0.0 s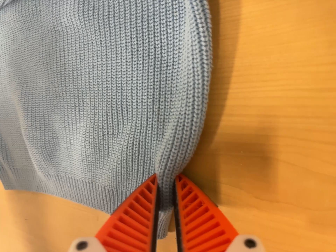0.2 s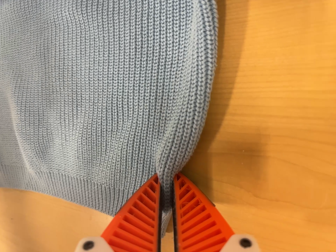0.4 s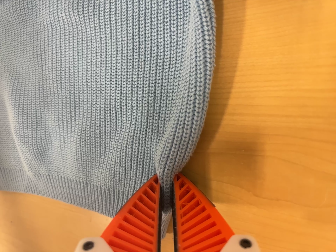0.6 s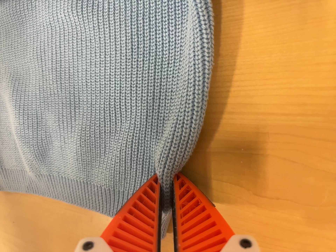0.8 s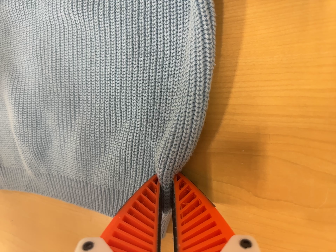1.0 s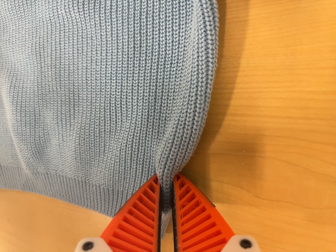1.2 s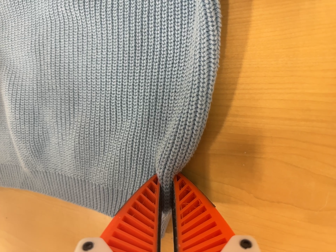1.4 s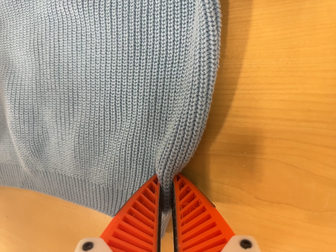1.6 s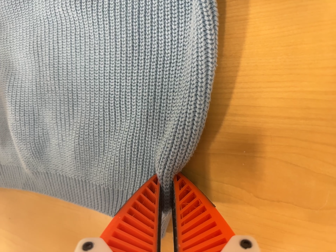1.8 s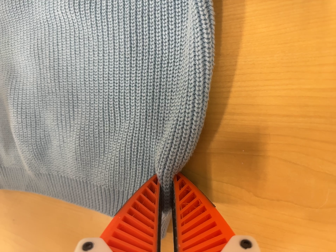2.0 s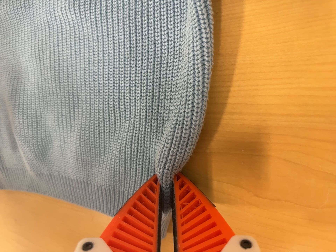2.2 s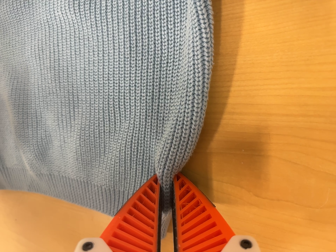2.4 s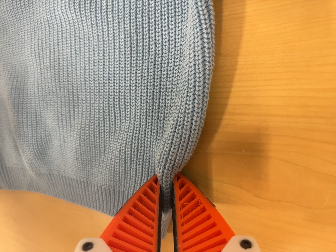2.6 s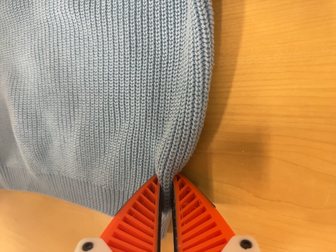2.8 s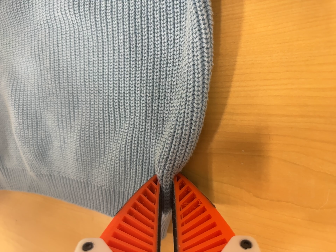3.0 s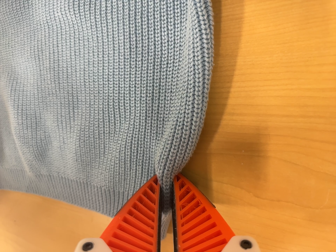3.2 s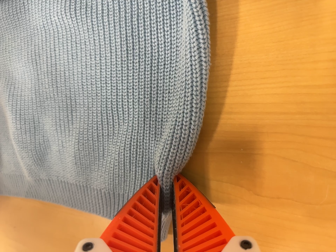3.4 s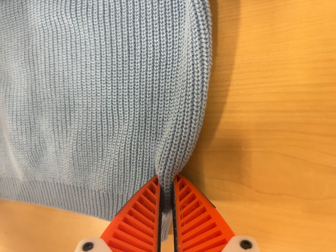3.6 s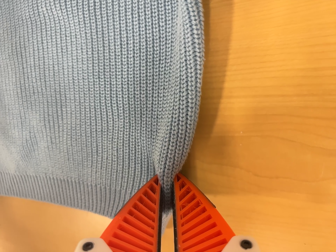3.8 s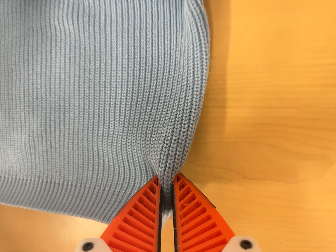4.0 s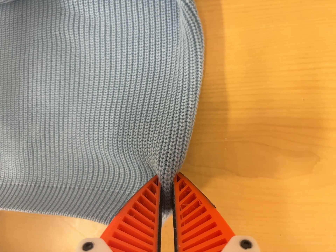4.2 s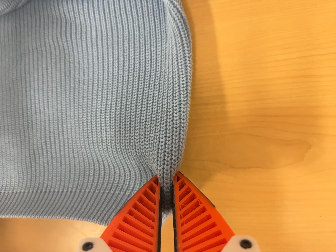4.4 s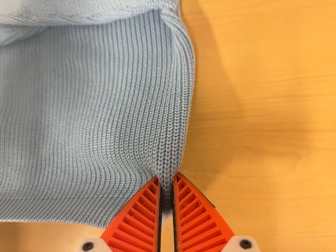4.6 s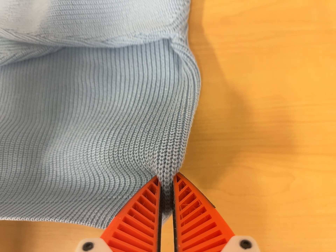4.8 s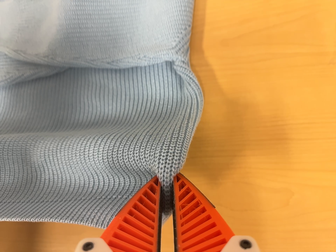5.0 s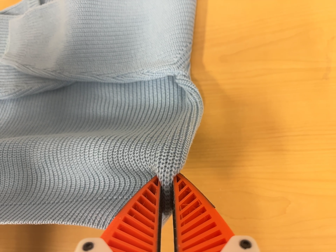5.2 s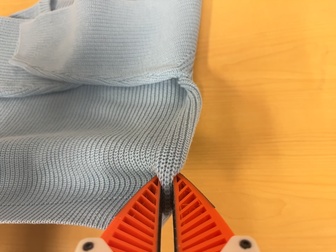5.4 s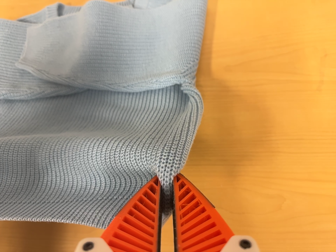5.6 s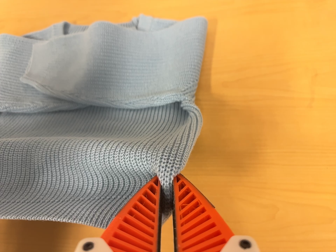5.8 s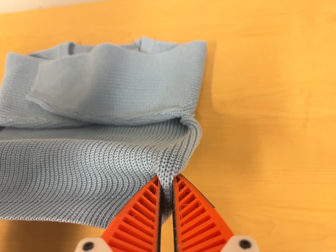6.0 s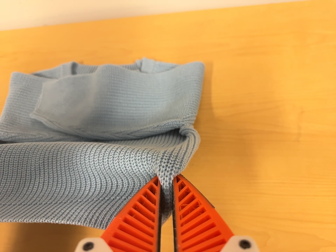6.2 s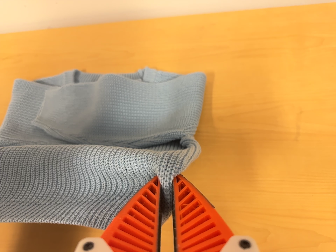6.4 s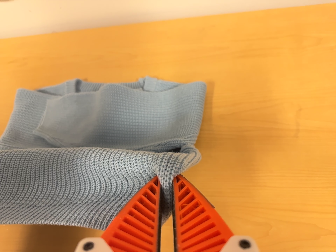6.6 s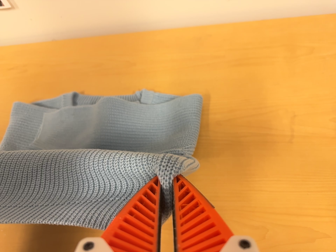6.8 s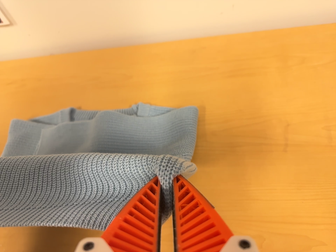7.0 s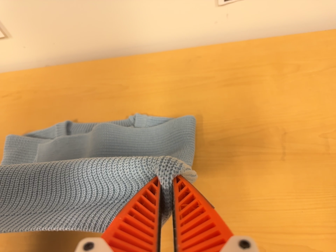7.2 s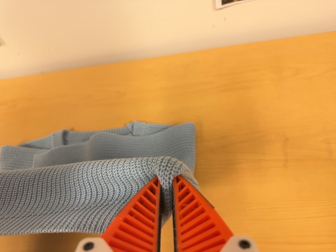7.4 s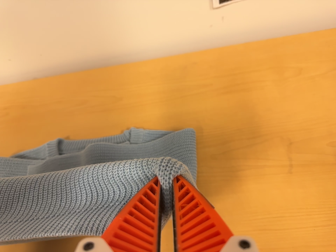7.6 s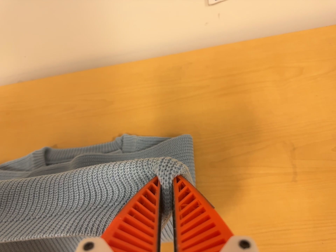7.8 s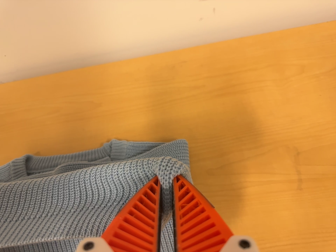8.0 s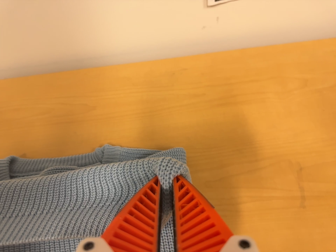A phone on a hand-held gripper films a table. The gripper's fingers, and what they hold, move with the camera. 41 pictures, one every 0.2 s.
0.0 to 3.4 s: The camera shifts only a little, or ends up much as it began.
3.4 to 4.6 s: The camera pans to its right by about 10 degrees. It travels backward, to its left and toward the bottom of its view, about 10 cm, so what stands in front gets smaller. Its aim tips toward the top of its view by about 15 degrees, and the scene shifts downward.
4.6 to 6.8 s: The camera travels backward, about 14 cm, so what stands in front gets smaller. Its aim tips toward the top of its view by about 20 degrees, and the scene shifts downward.
6.8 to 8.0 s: The camera travels forward and toward the top of its view, about 14 cm, so what stands in front looms larger.
The film runs forward here.
